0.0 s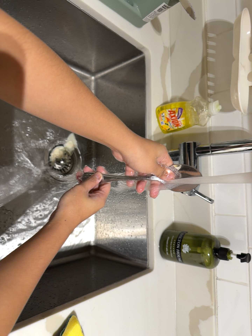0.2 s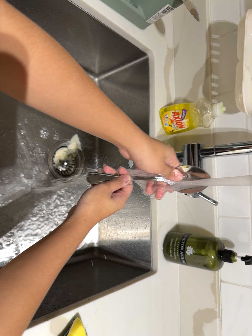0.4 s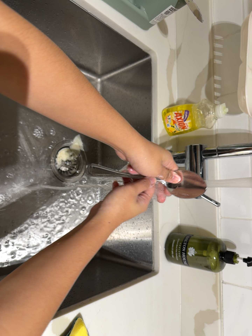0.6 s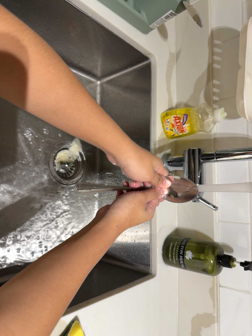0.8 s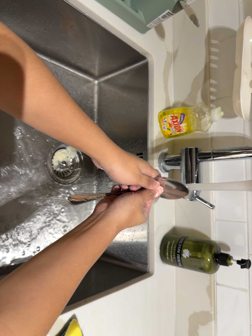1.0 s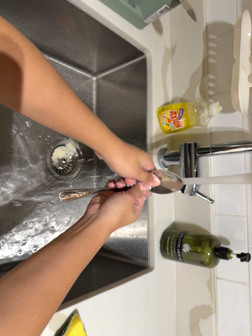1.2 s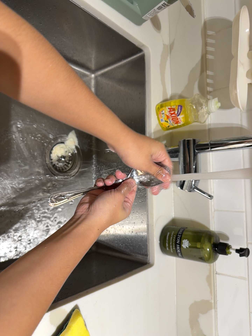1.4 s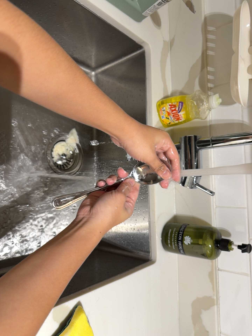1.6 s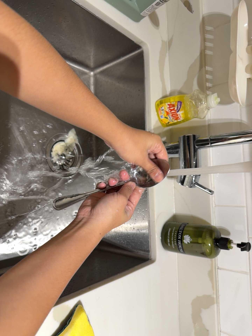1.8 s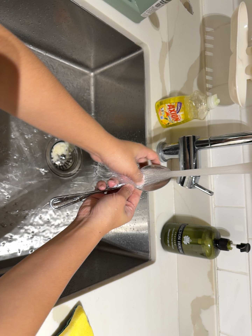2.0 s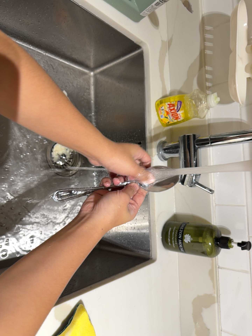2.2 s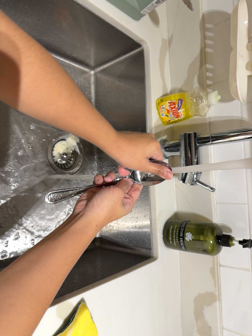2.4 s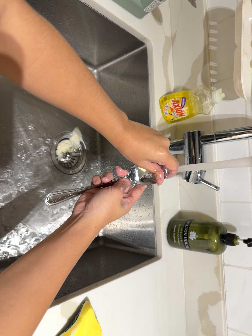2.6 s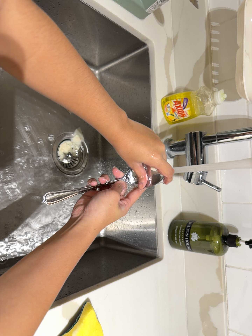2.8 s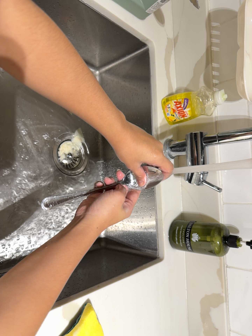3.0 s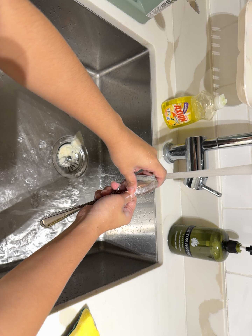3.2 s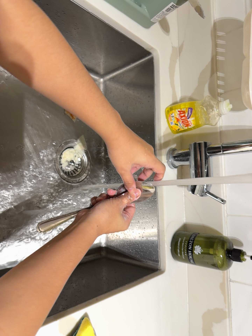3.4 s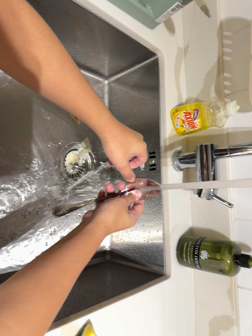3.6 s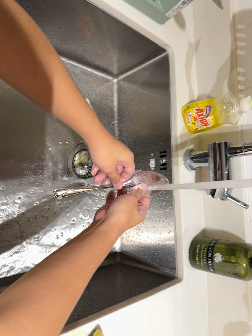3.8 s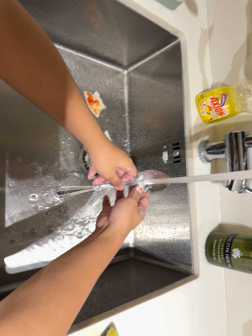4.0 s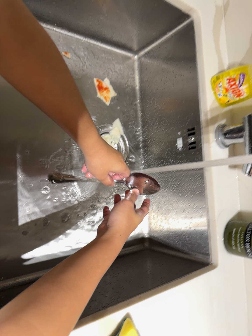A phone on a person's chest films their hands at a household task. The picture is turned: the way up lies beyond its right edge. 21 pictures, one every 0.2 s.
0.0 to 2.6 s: The camera shifts only a little, or ends up much as it began.
2.6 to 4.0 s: The camera swings to its left by about 10 degrees, and the scene slides to the right. It travels forward, about 7 cm, so what stands in front looms larger.
The film runs backward here.
